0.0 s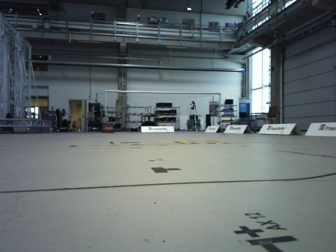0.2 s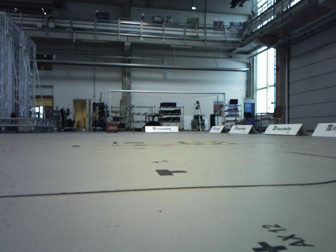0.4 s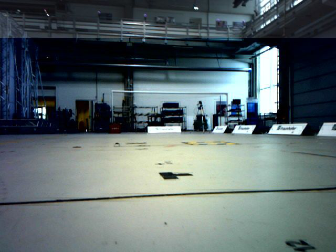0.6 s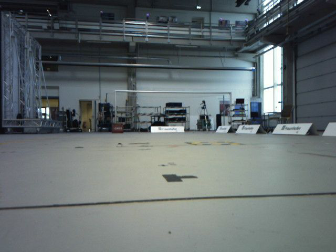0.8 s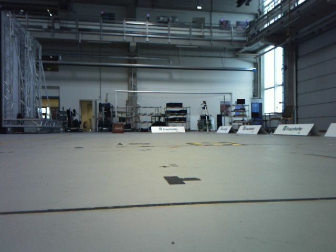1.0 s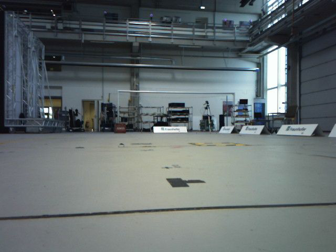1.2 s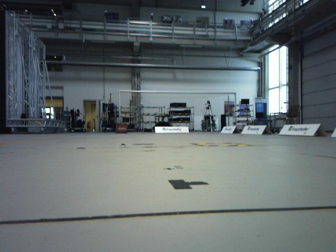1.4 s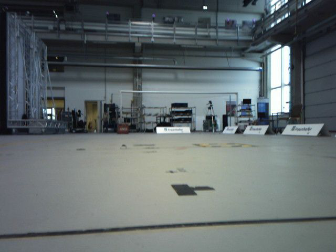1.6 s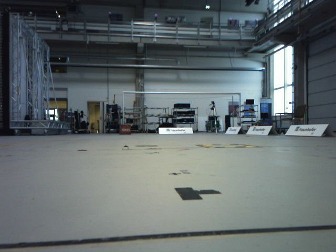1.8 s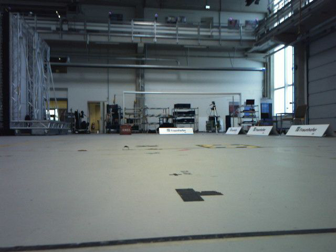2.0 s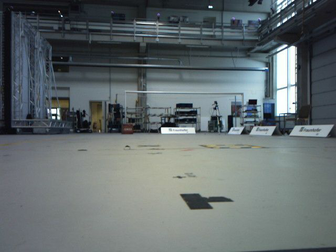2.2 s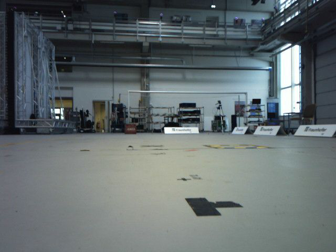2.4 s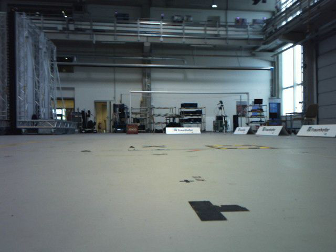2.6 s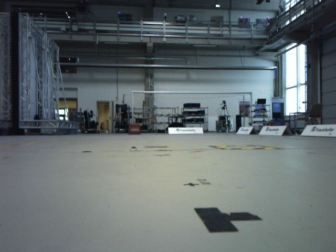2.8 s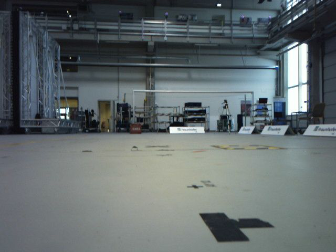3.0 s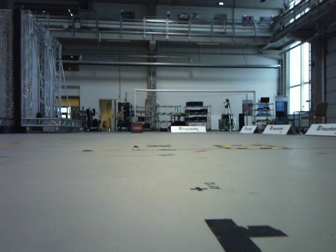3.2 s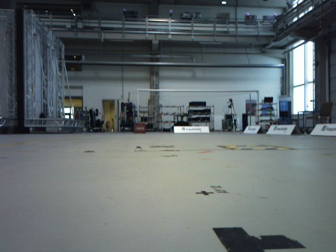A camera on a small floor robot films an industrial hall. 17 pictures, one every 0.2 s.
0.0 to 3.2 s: The camera travels forward, about 0.7 m, so what stands in front looms larger.
The film runs forward here.
